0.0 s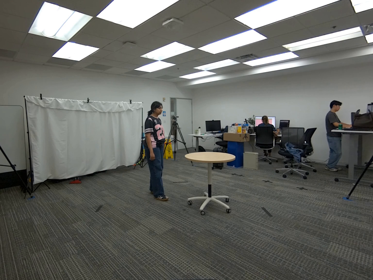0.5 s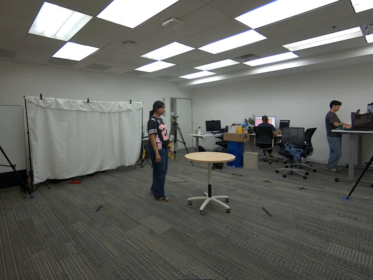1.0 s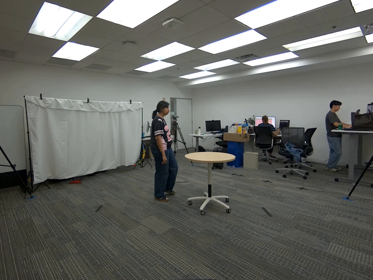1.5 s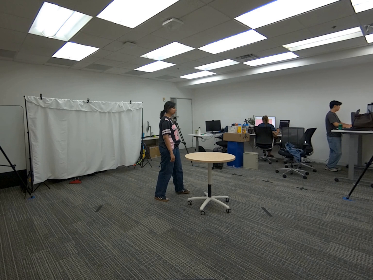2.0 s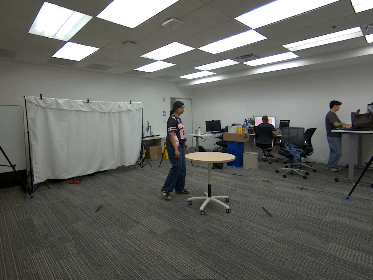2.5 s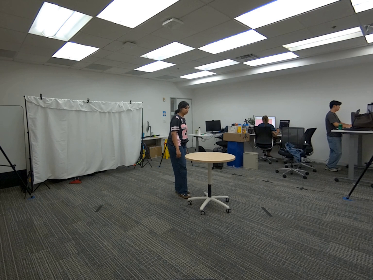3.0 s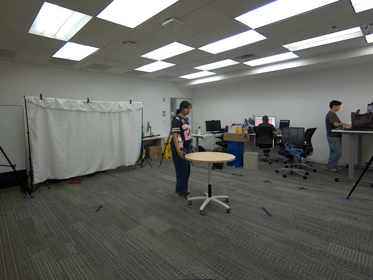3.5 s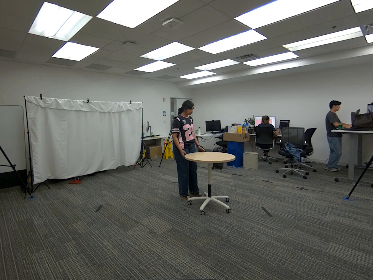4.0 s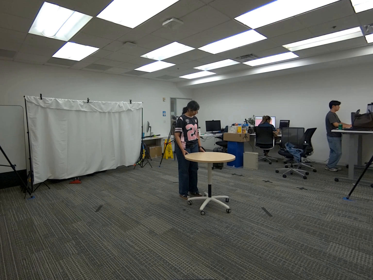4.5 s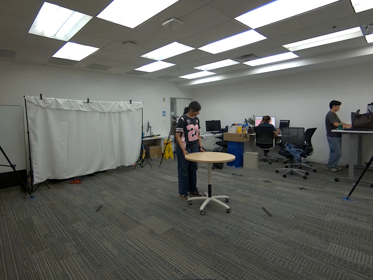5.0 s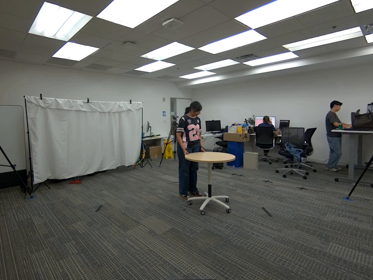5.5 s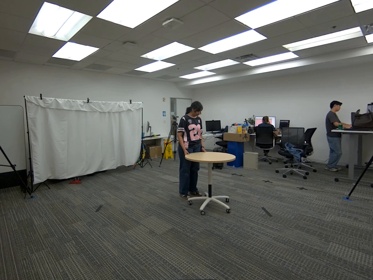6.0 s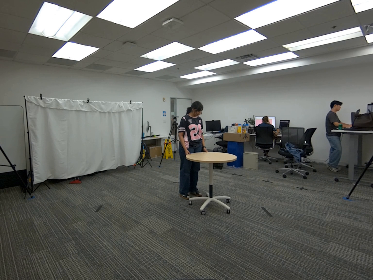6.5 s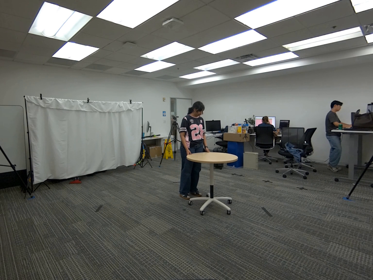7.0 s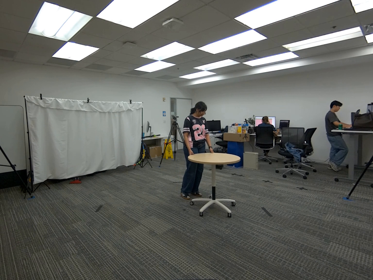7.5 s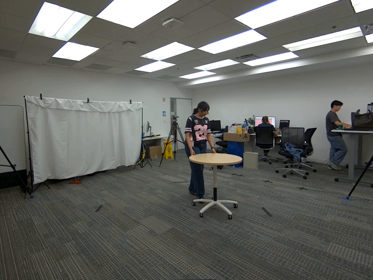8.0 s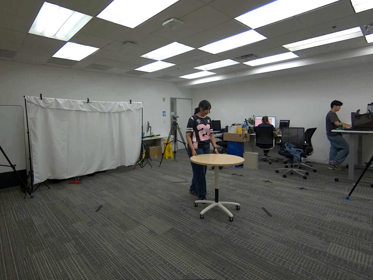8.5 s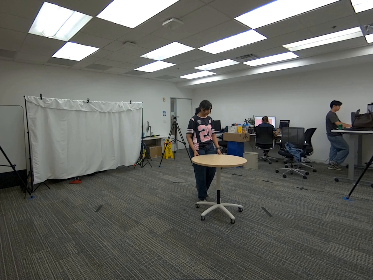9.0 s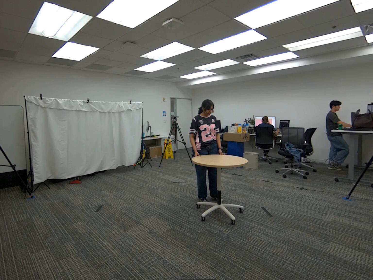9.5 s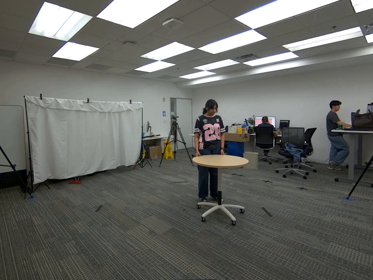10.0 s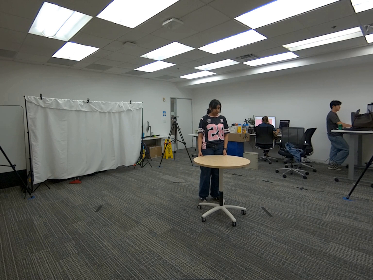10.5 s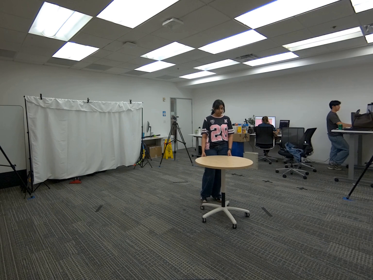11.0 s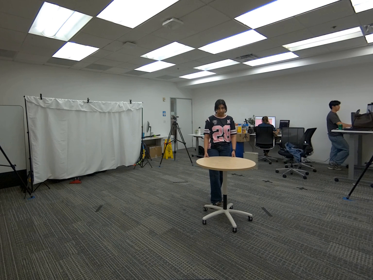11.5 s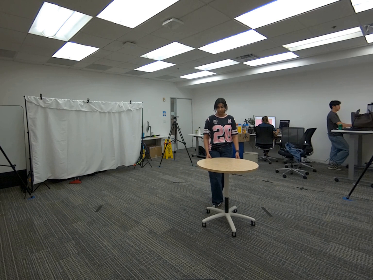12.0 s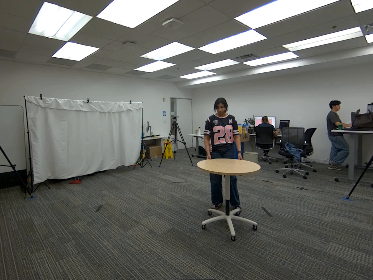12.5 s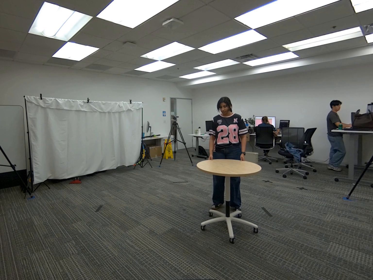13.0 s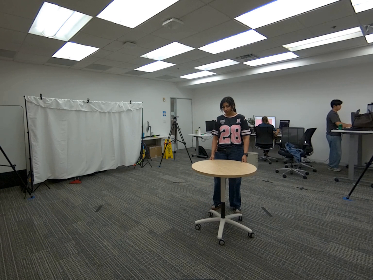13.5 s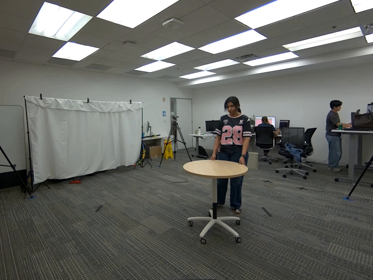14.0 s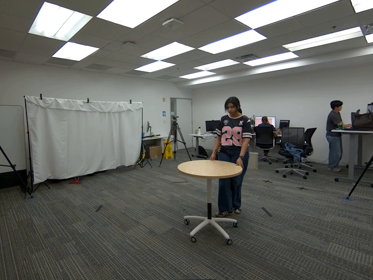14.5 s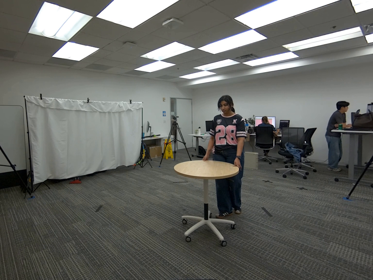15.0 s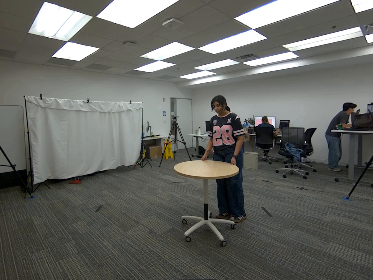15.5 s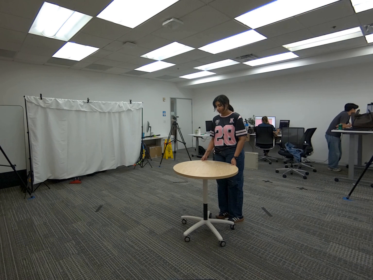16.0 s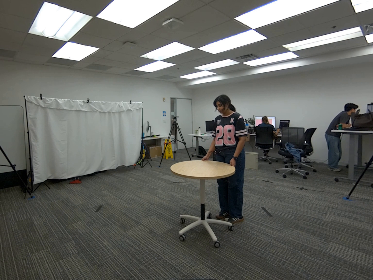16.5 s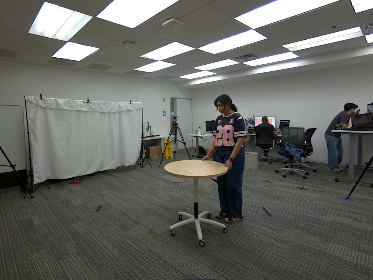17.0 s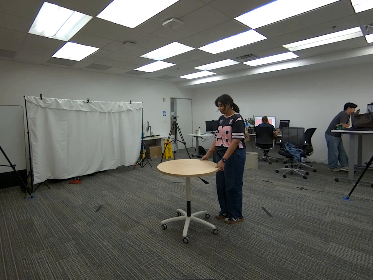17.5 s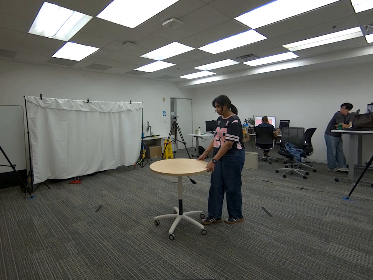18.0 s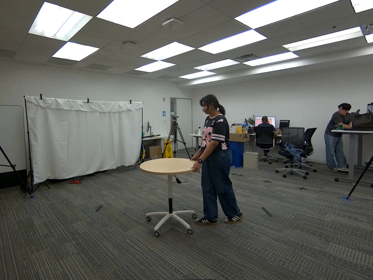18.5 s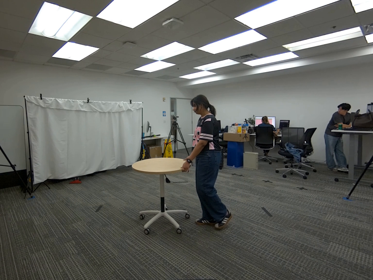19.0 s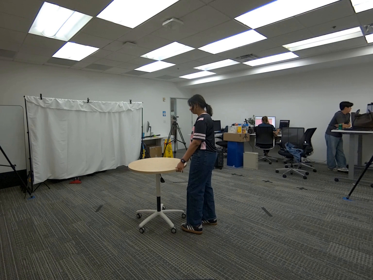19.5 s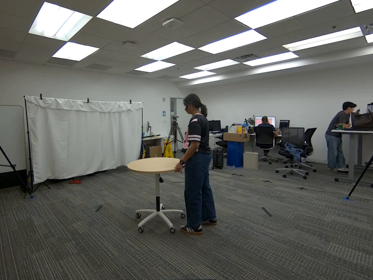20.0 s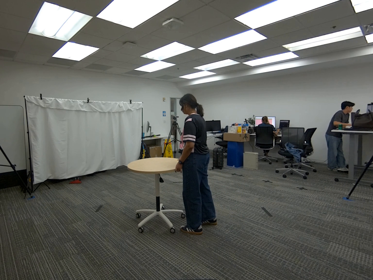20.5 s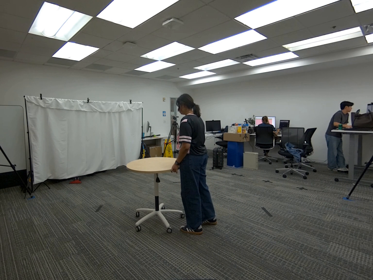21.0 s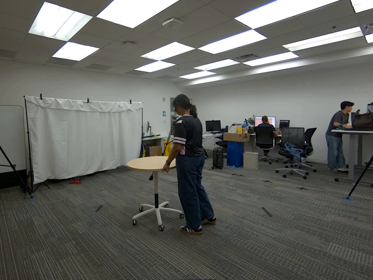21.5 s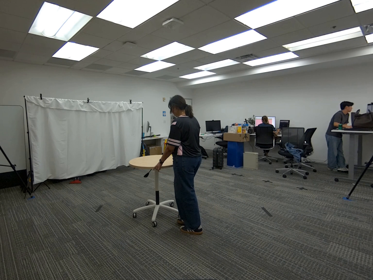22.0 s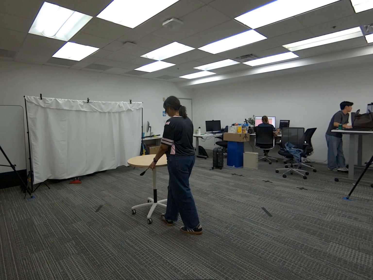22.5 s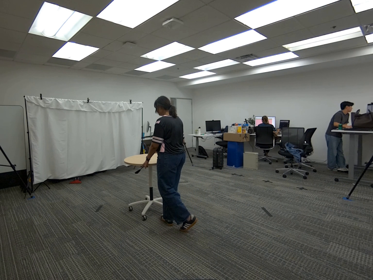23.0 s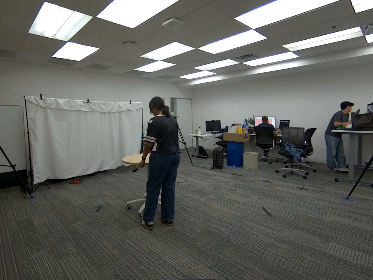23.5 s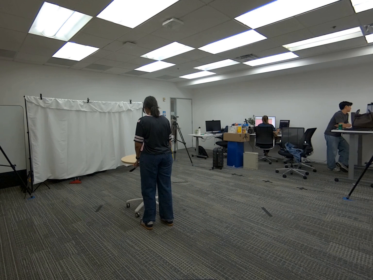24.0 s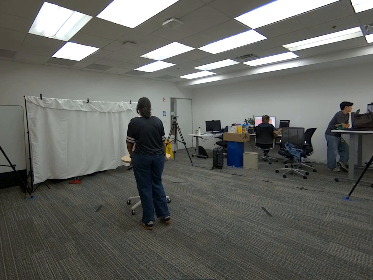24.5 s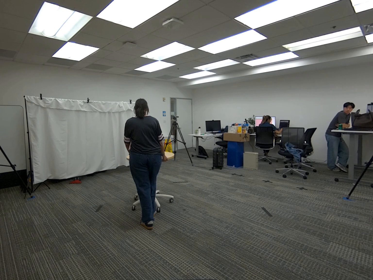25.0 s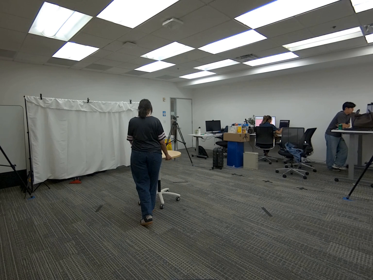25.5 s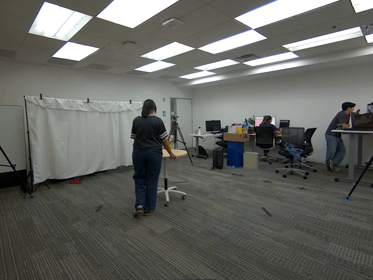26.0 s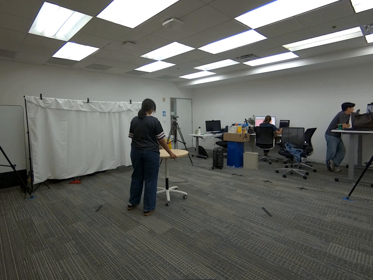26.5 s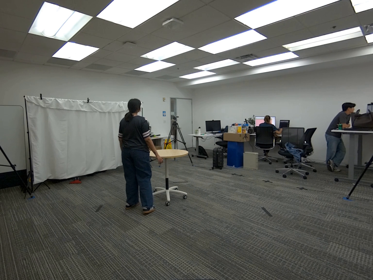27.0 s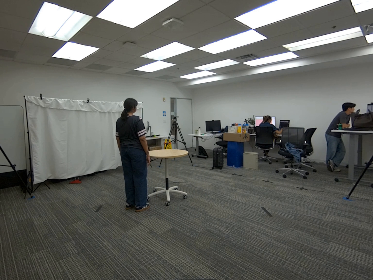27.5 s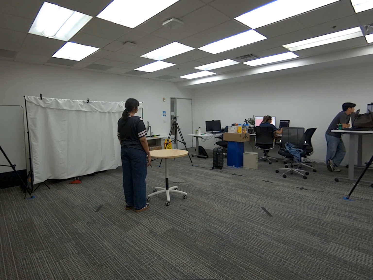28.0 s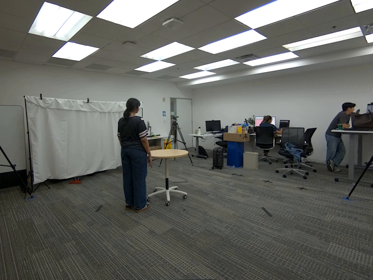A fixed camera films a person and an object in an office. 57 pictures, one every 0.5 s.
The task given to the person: Walk to the round table, use both of your hands to push the table around the bounding area.
